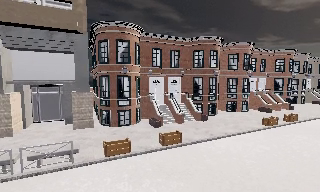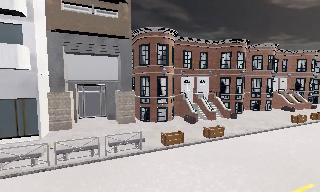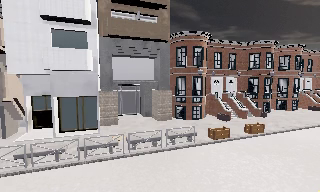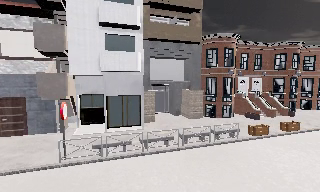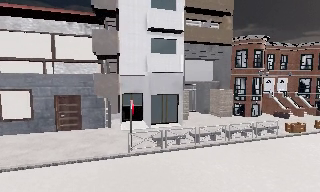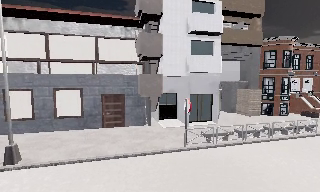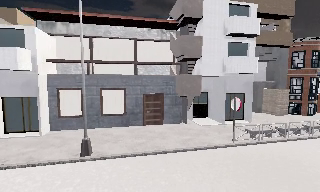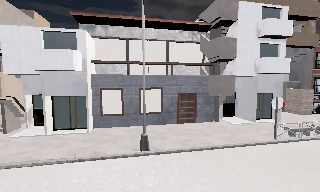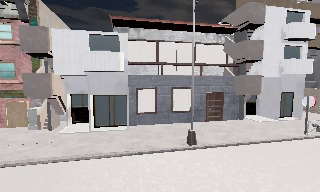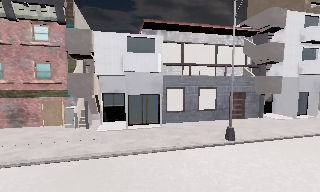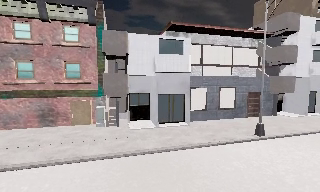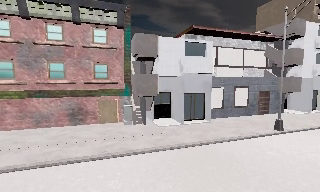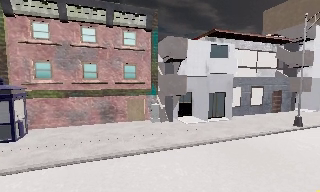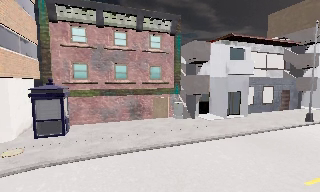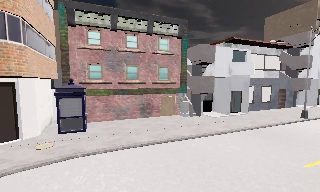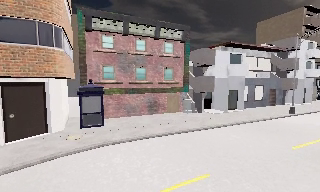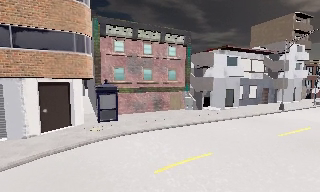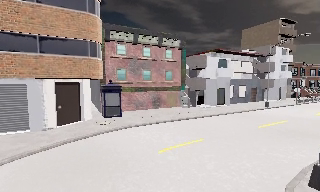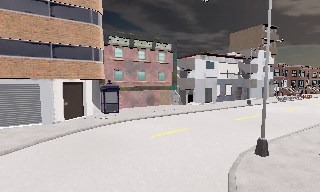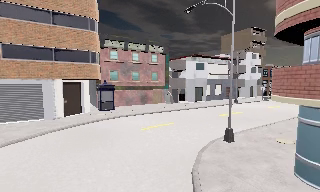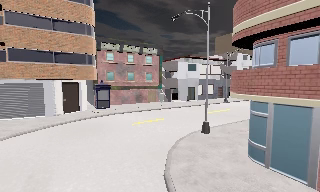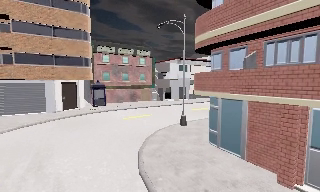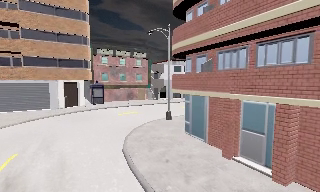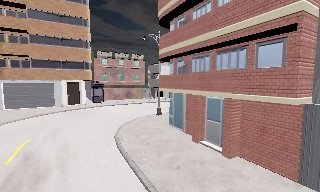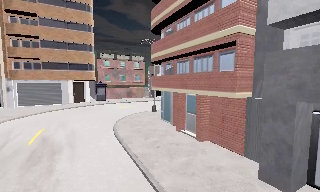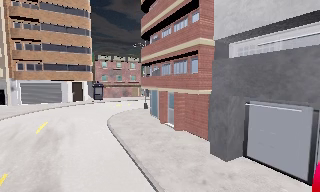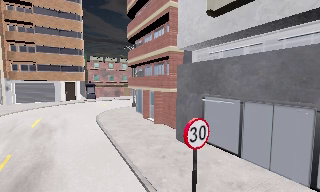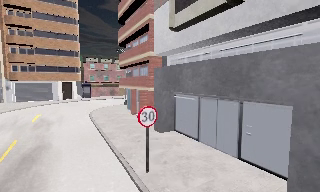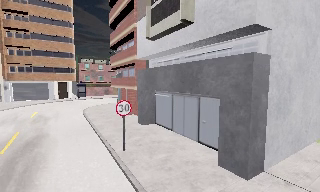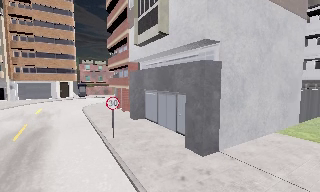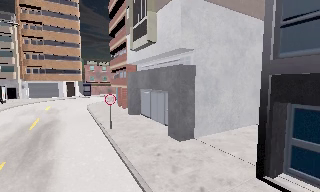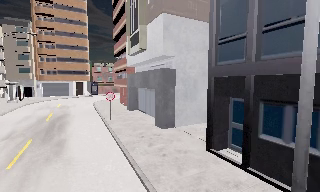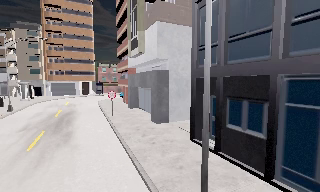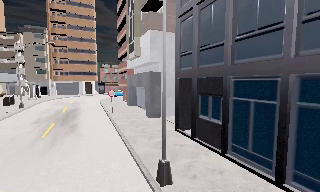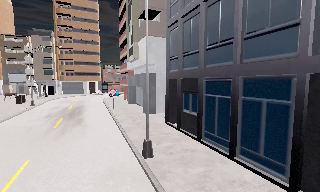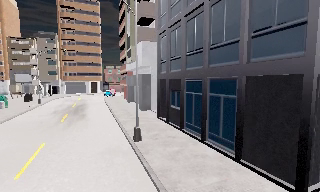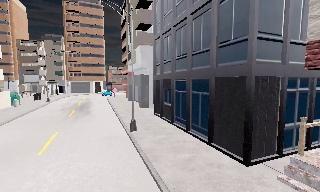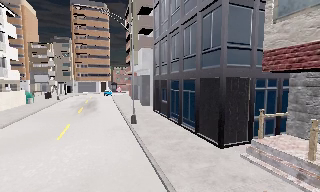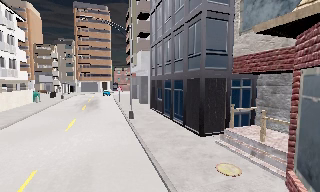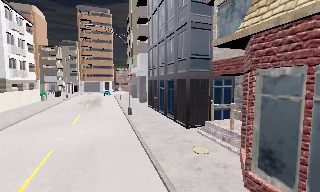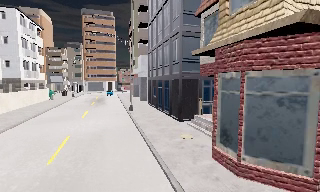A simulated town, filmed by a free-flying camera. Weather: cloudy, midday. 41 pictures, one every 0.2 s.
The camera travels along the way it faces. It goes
backward.
0.0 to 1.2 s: The camera swings to its left by about 15 degrees, and the scene slides to the right. It travels to its left, about 14 m, so close, fixed things drift to the right.
1.2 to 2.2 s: The camera travels to its left, about 12 m, so close, fixed things drift to the right.
2.2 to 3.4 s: The camera travels to its left and backward, about 10 m, so close, fixed things drift to the right.
3.4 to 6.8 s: The camera travels backward and to its right, about 30 m, so what stands in front gets smaller.
6.8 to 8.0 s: The camera travels backward, about 11 m, so what stands in front gets smaller.
The film runs backward here.
